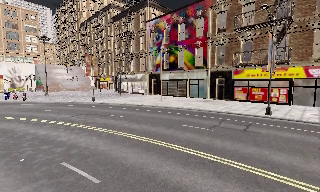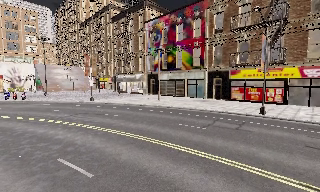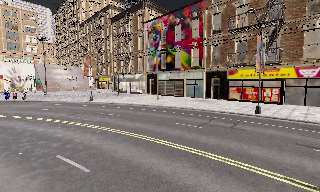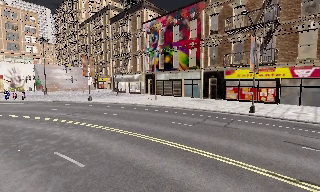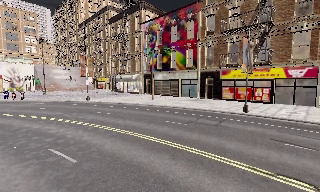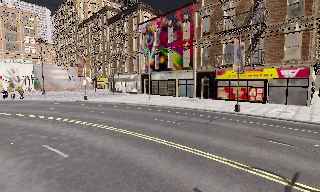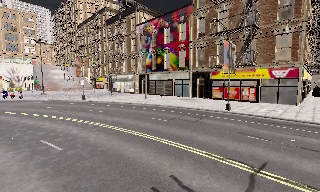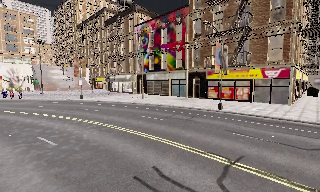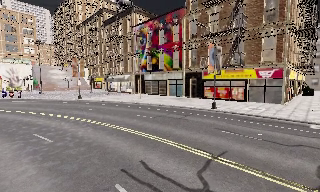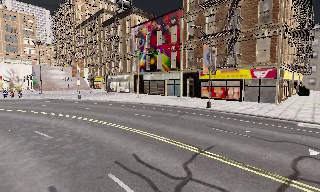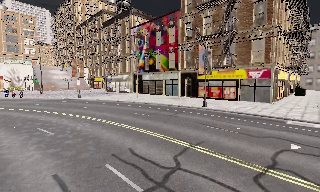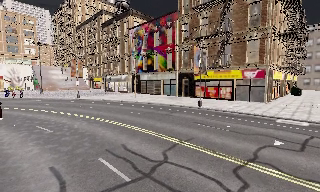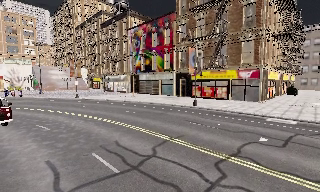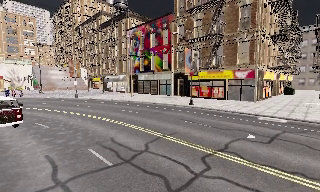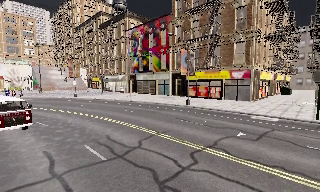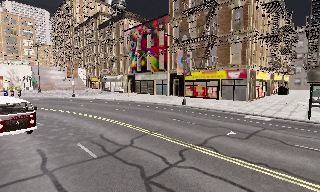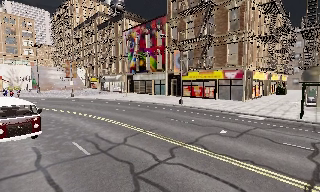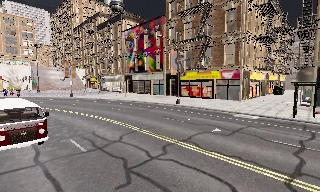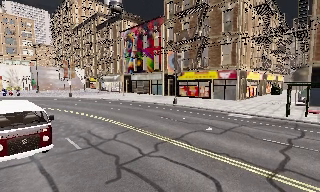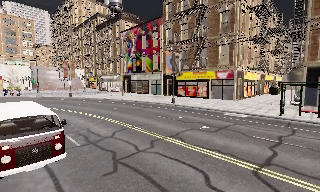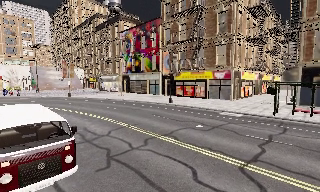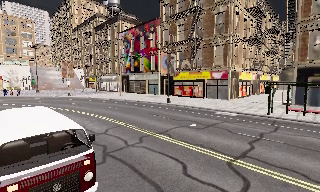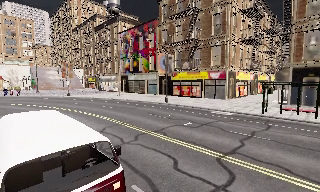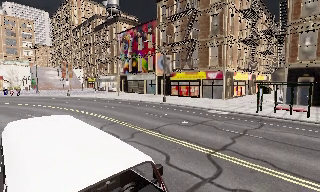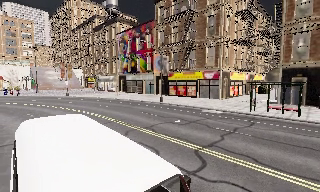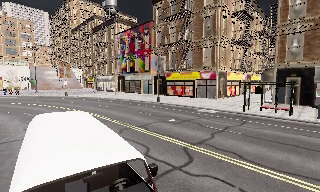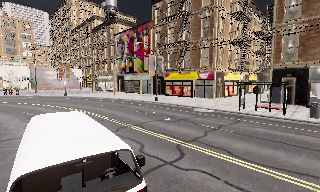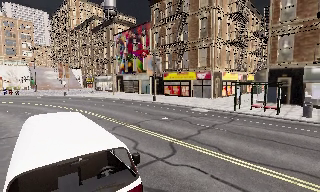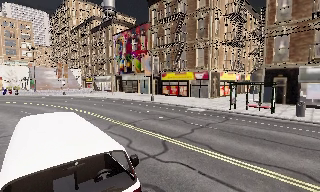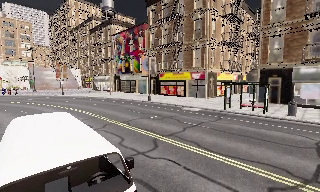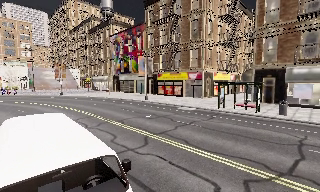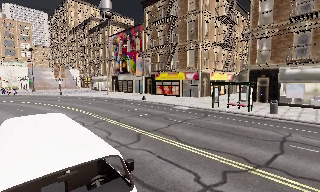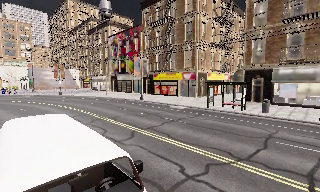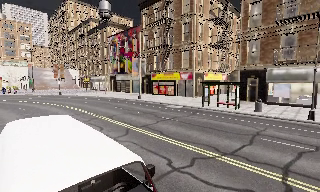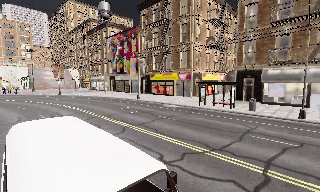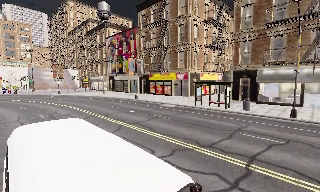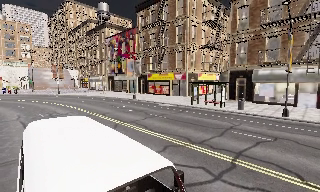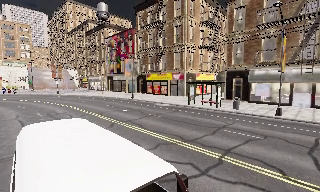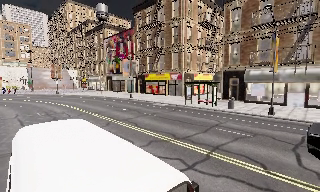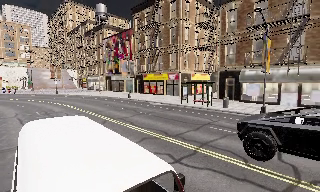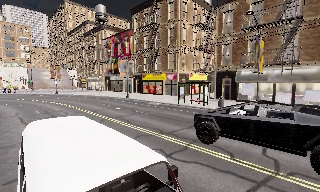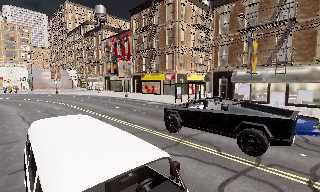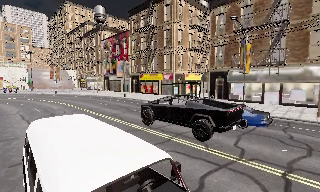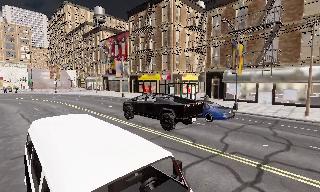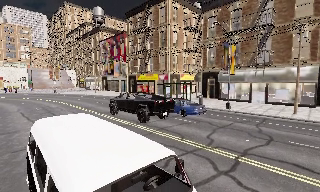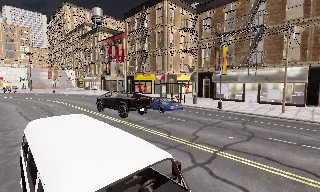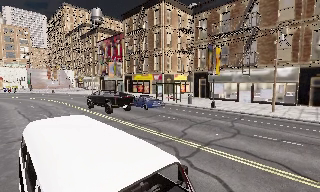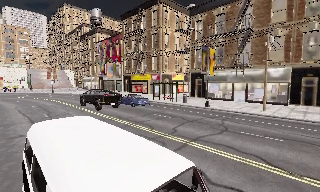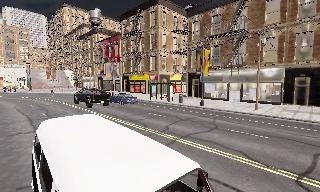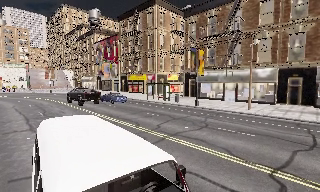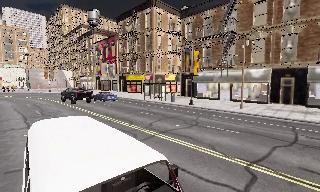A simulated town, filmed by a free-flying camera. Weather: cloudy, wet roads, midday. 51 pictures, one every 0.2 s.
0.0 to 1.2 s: The camera travels to its right and backward, about 3.5 m, so close, fixed things drift to the left. It gains speed.
1.2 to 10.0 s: The camera travels backward and to its right, about 25 m, so what stands in front gets smaller.
The film runs forward here.
